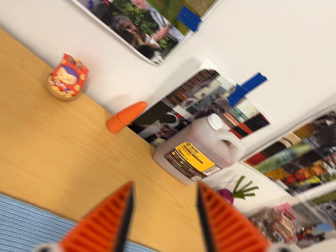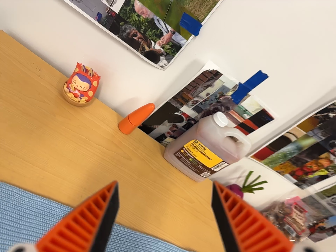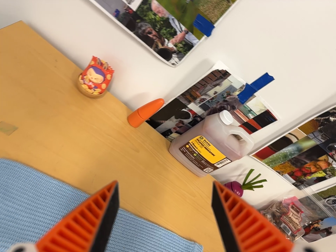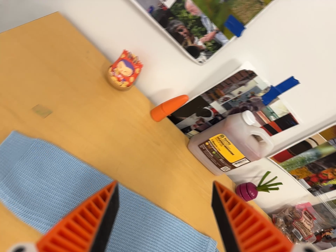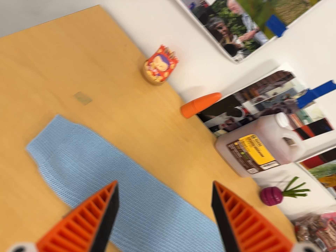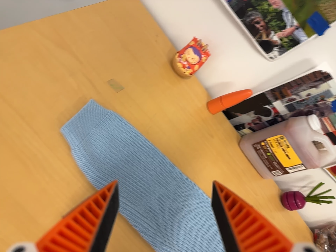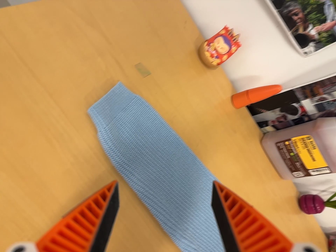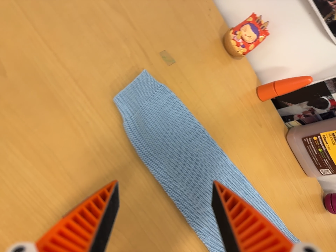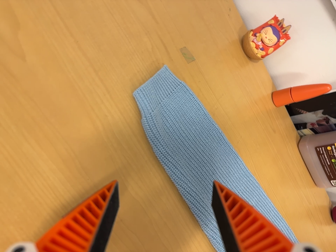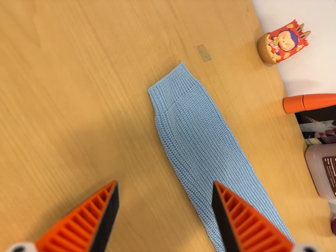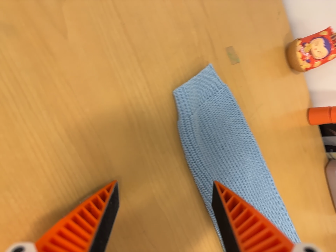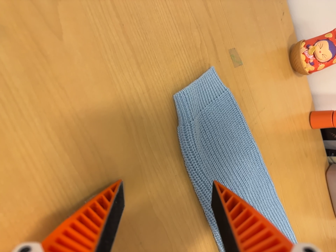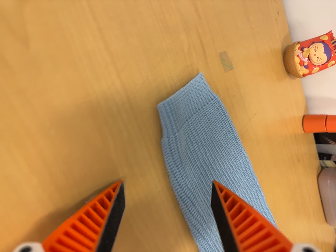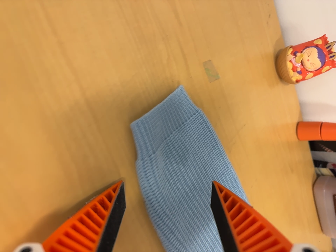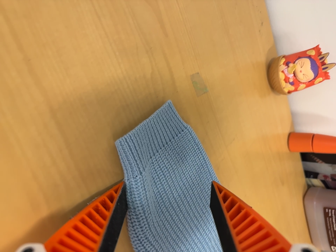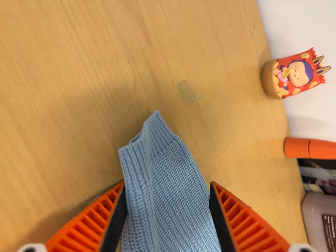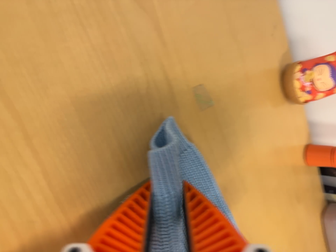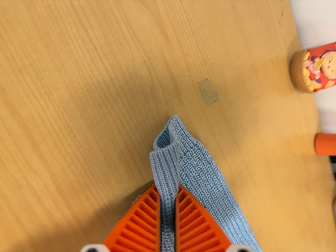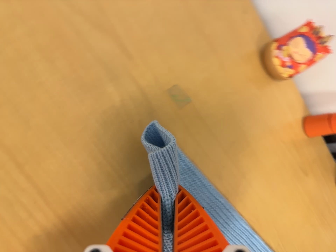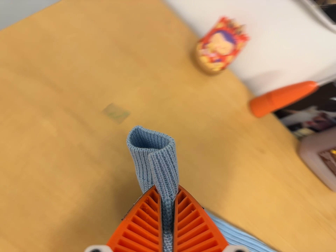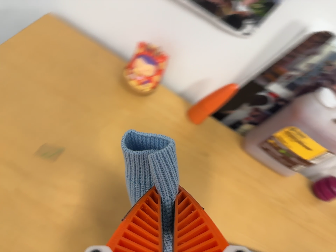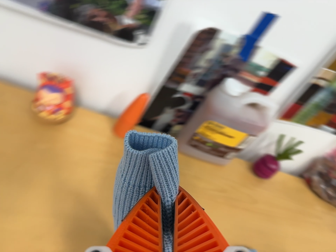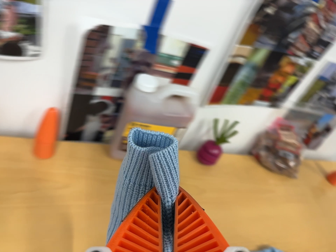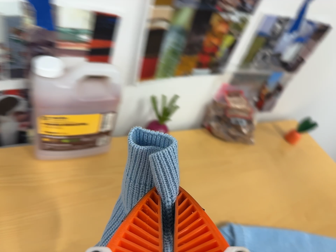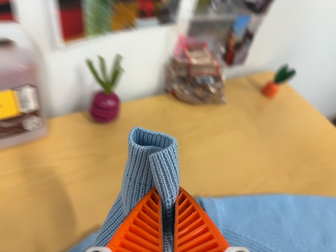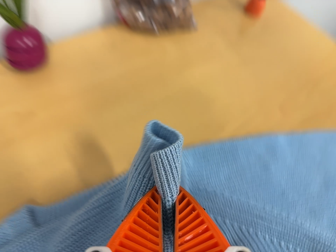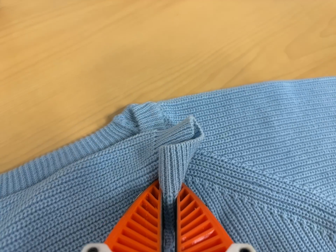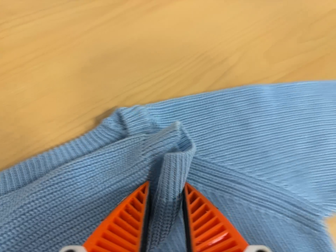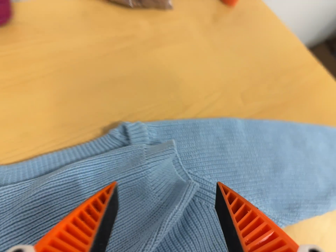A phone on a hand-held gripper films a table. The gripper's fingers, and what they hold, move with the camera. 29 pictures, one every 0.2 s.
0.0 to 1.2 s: The scene slides to the right, as the camera pans about 10 degrees to its left. It travels to its left and toward the bottom of its view, about 18 cm, so close, fixed things drift to the right. It rolls about its line of sight by about 20 degrees, and the scene rotates clockwise.
1.2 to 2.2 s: The camera travels to its left and forward, about 12 cm, so close, fixed things drift to the right. It rolls about its line of sight by about 15 degrees, and the scene rotates clockwise.
2.2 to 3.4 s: The camera travels toward the top of its view, forward and to its right, about 14 cm.
3.4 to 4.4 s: The scene slides to the left, as the camera pans about 15 degrees to its right. It travels to its right, about 36 cm, so close, fixed things drift to the left. Its aim tips toward the top of its view by about 10 degrees, and the scene shifts downward. It rolls about its line of sight by about 60 degrees, and the scene rotates counterclockwise.
4.4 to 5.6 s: The camera swings to its right by about 15 degrees, and the scene slides to the left. It travels forward and to its right, about 32 cm, so what stands in front looms larger. Its aim tips toward the bottom of its view by about 25 degrees, and the scene shifts upward. It rolls about its line of sight by about 20 degrees, and the scene rotates counterclockwise.
The film runs forward here.
